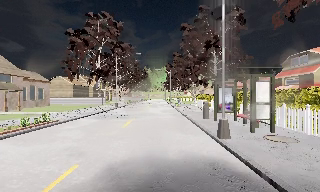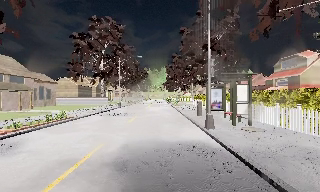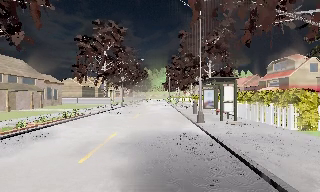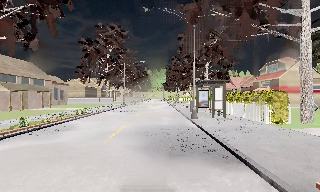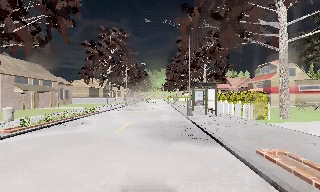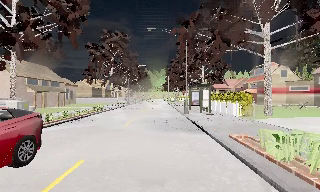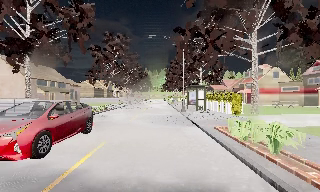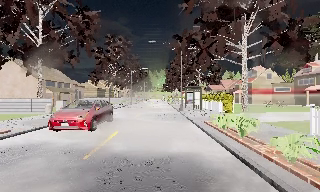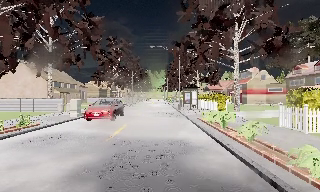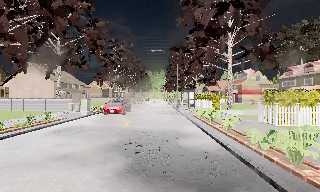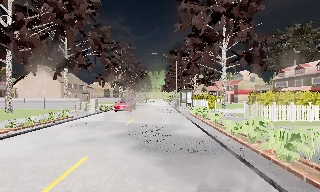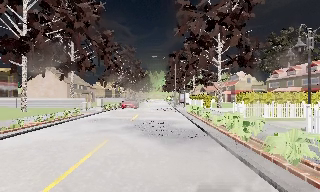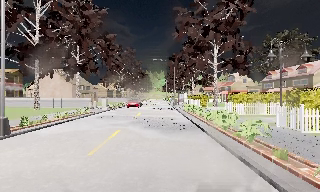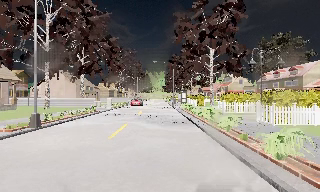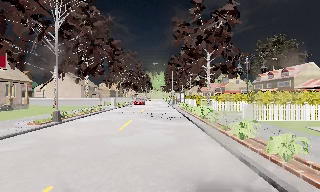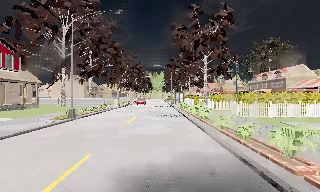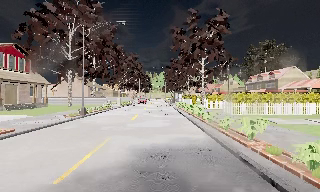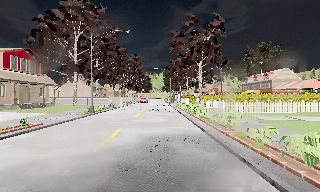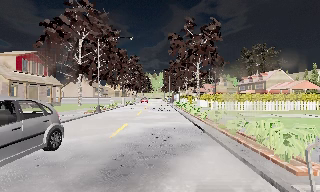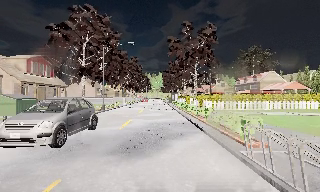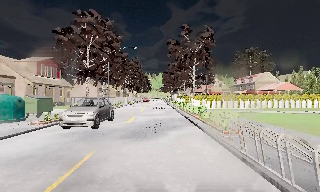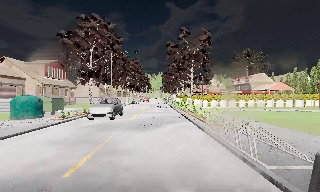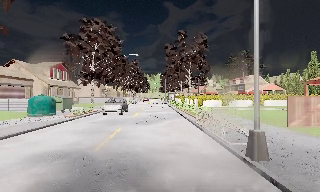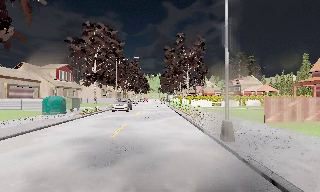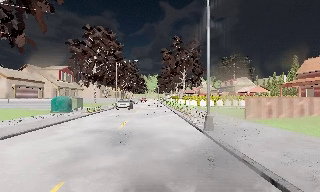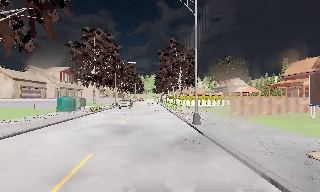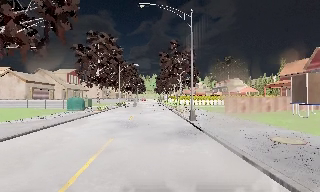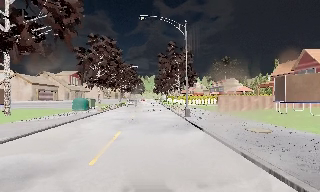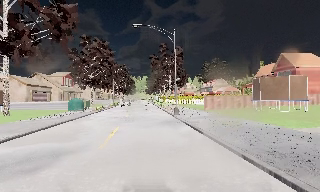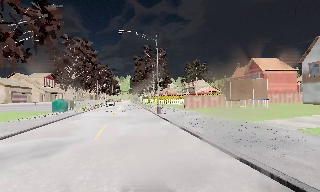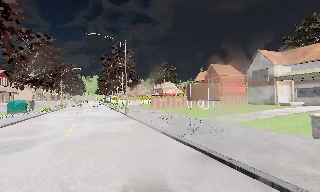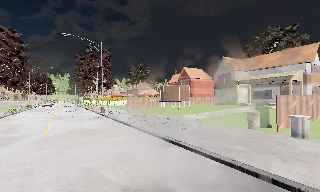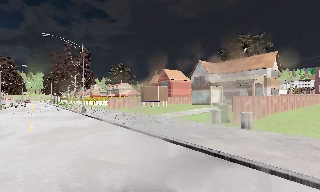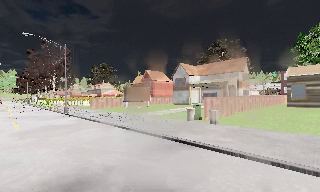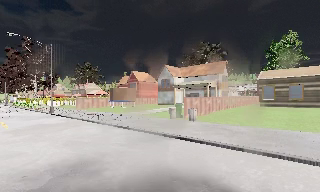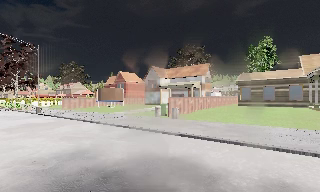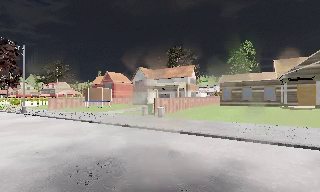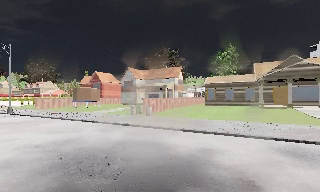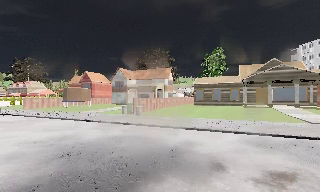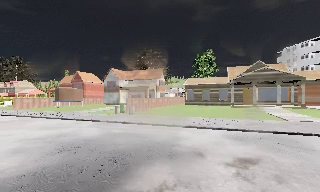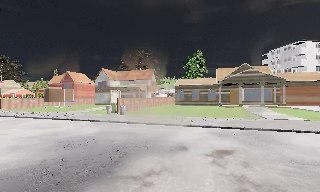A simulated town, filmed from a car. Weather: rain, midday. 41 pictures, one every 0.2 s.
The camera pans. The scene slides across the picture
to the left.
The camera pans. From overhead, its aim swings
clockwise.
0.0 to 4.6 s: The camera travels backward, about 40 m, so what stands in front gets smaller.
4.6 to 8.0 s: The scene slides to the left, as the camera pans about 70 degrees to its right. It travels backward, about 20 m. It loses speed.
The film runs backward here.
